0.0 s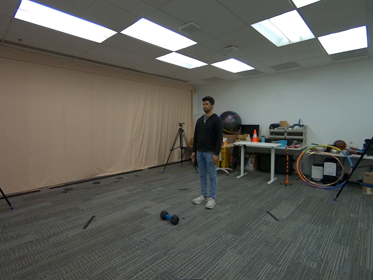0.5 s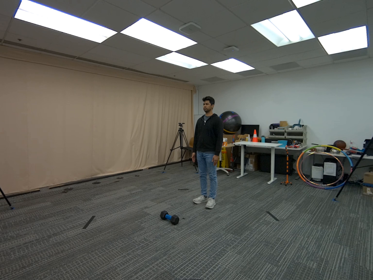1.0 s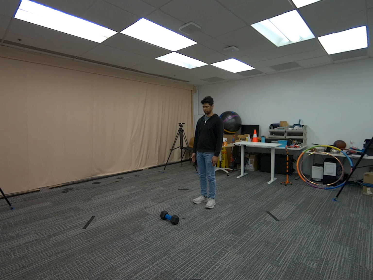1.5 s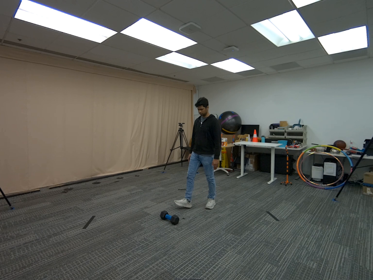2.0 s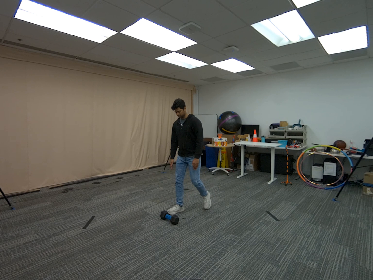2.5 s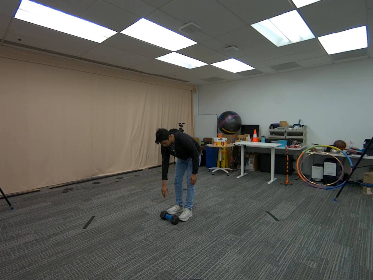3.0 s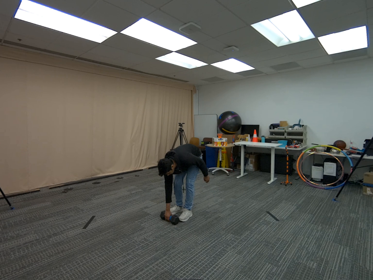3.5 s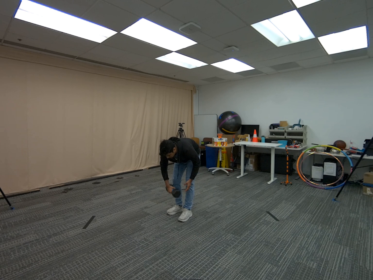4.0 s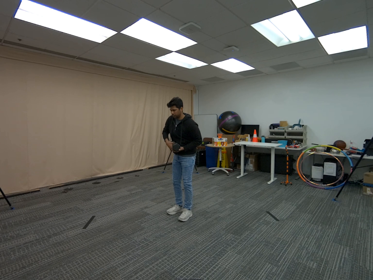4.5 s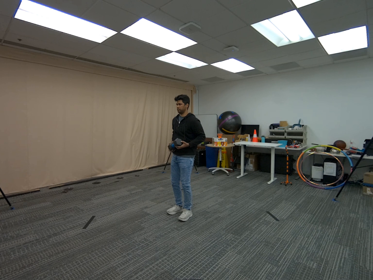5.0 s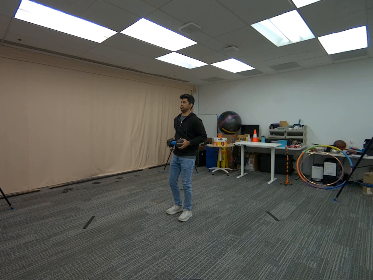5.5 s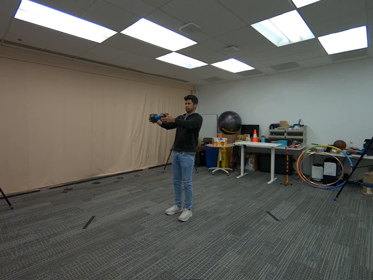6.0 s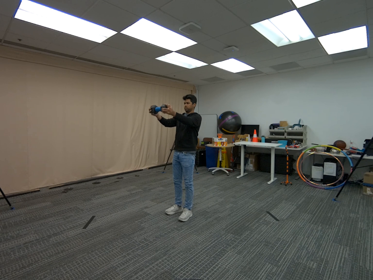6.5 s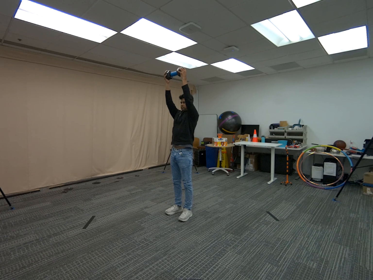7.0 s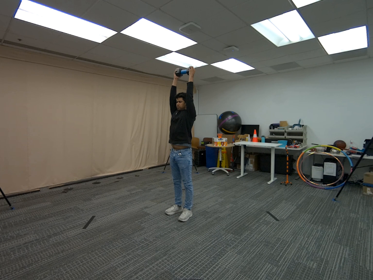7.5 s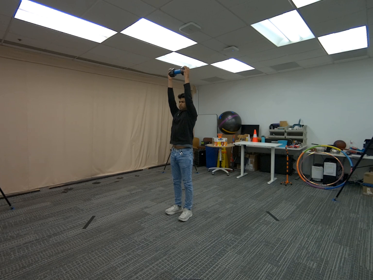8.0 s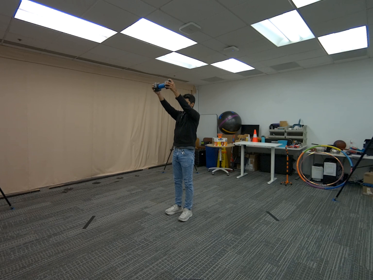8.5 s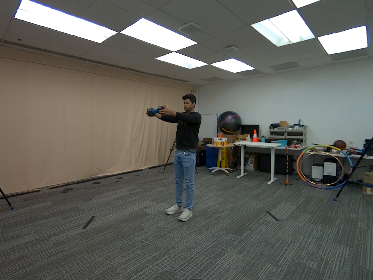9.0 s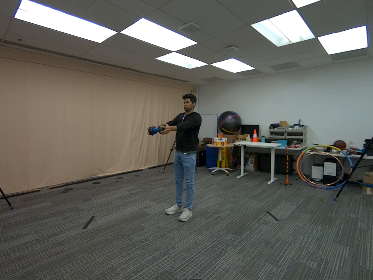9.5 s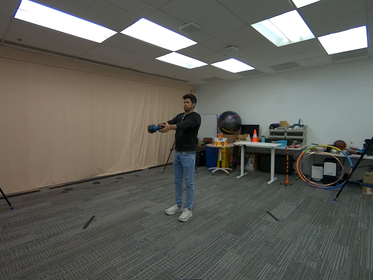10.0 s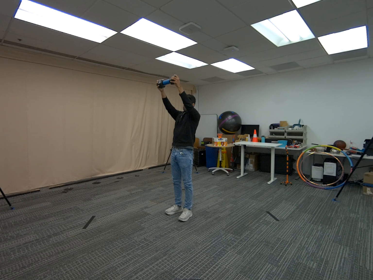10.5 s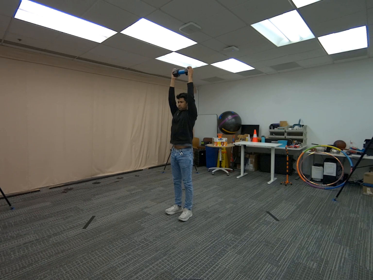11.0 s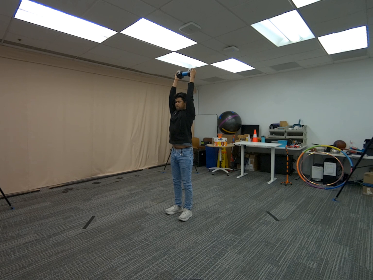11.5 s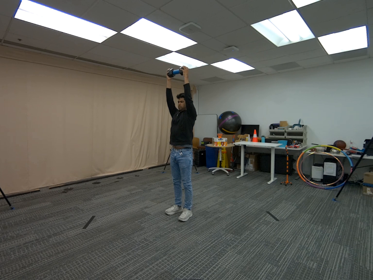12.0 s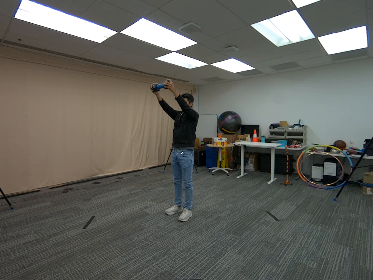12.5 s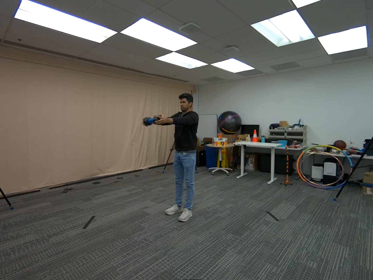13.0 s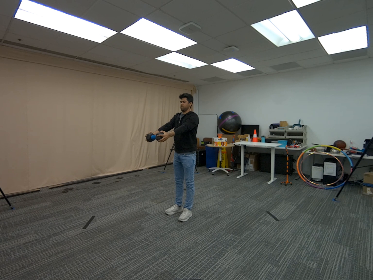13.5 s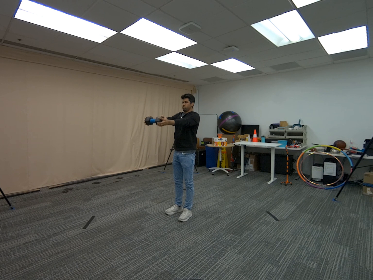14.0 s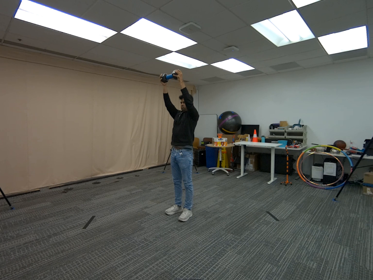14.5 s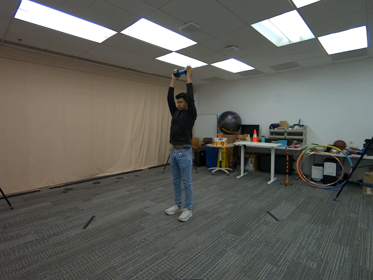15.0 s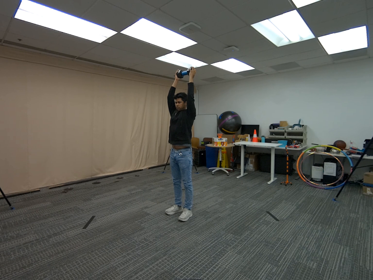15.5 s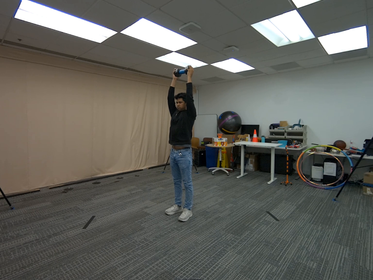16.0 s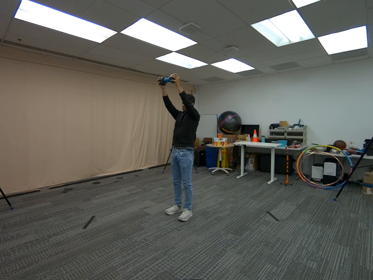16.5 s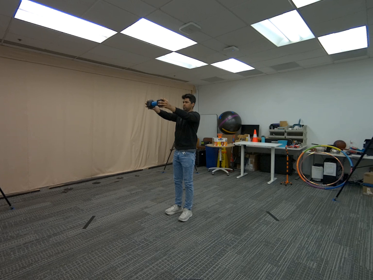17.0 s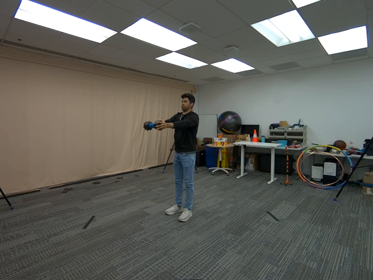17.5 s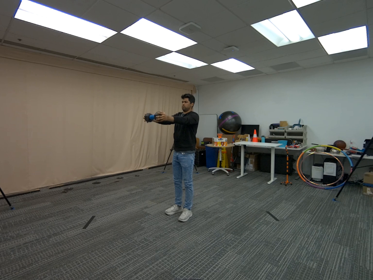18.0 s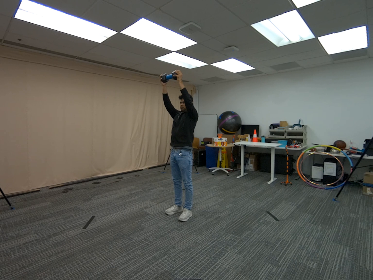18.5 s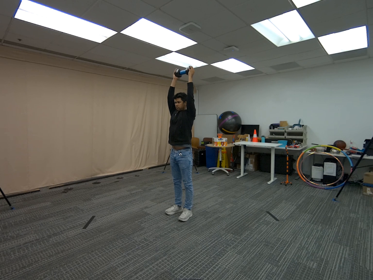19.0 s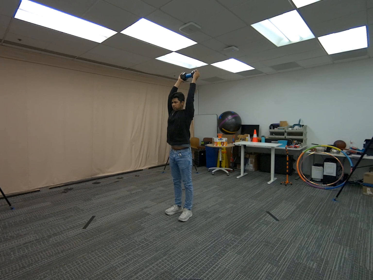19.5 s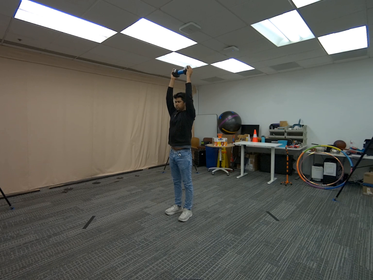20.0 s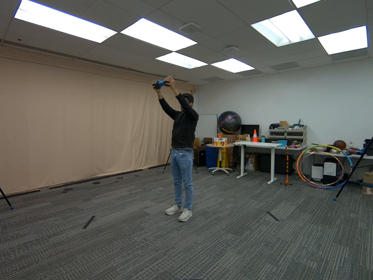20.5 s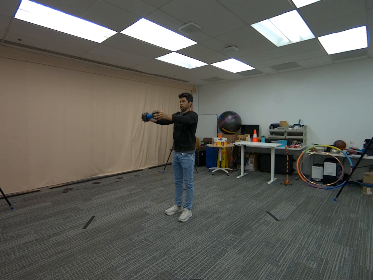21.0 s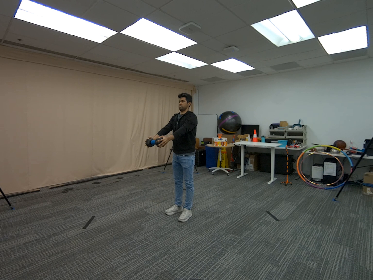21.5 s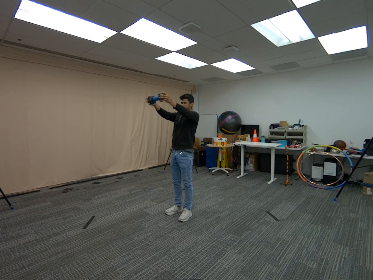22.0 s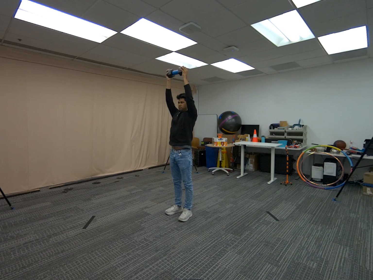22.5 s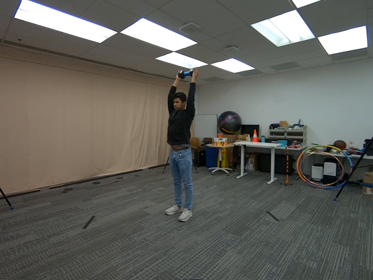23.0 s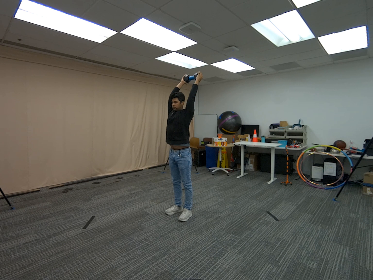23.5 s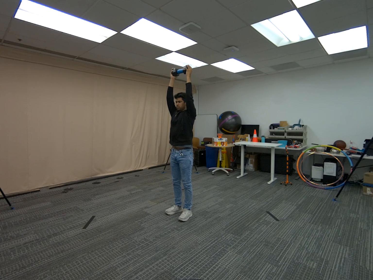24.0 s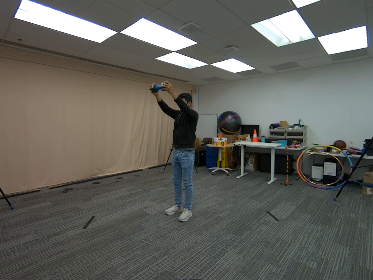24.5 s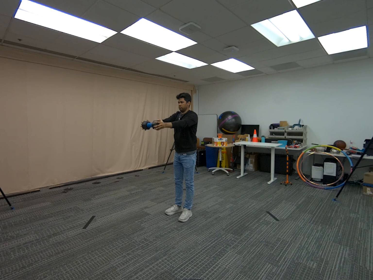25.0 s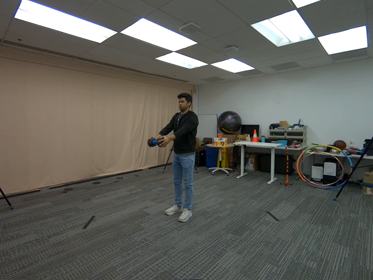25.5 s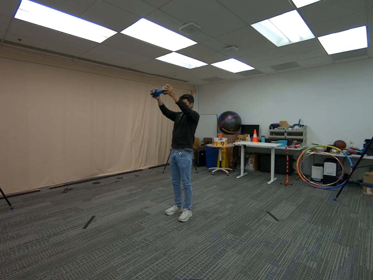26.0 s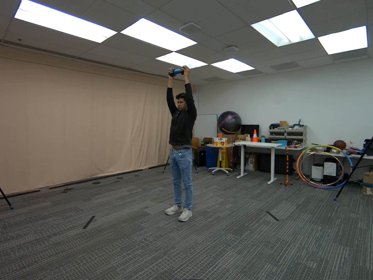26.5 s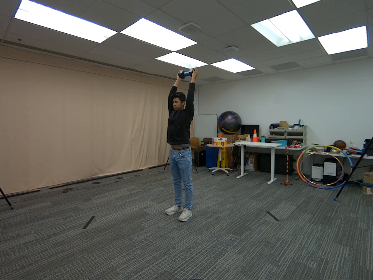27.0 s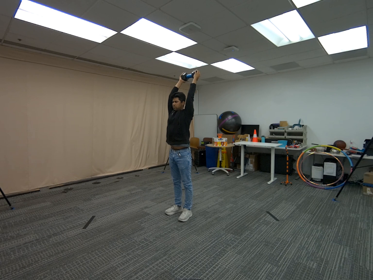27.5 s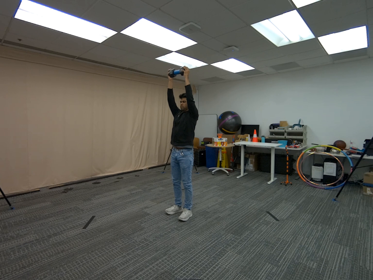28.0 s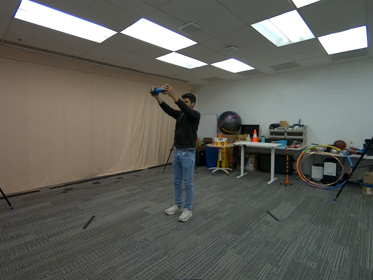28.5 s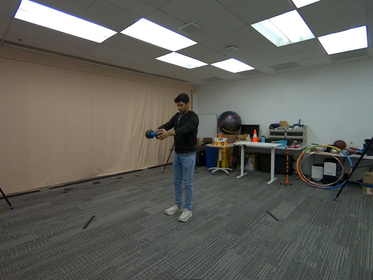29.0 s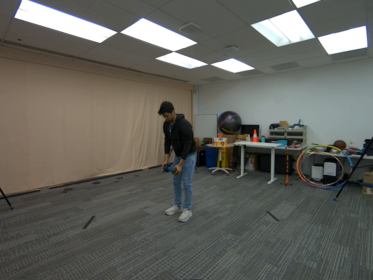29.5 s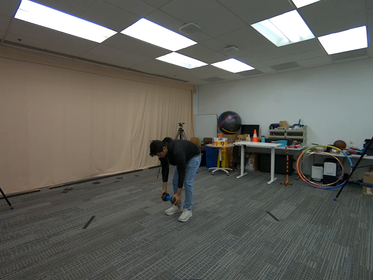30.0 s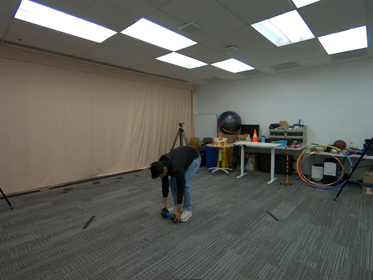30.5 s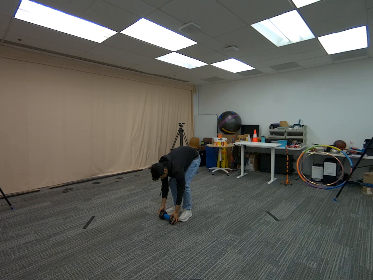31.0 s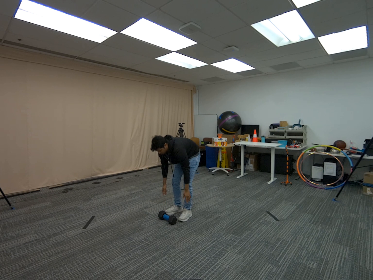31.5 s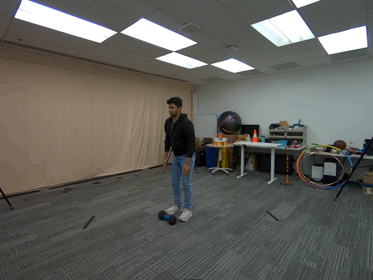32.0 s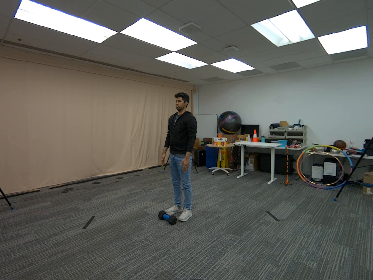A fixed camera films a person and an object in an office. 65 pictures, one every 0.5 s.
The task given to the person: Walk to the dumbbell and grasp it with both hands. Lift the dumbbell to shoulder height, then press it overhead until your arms are extended. Lower the dumbbell back to shoulder height and repeat the movement continuously. When finished, carefully lower the dumbbell and place it back on the ground.
